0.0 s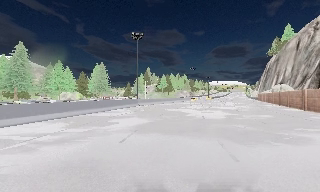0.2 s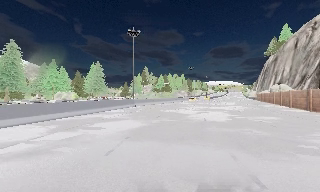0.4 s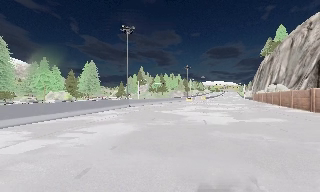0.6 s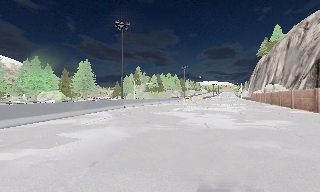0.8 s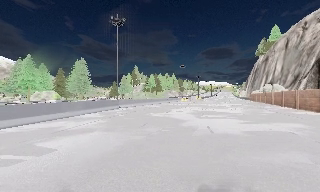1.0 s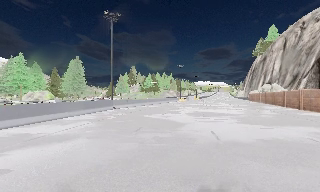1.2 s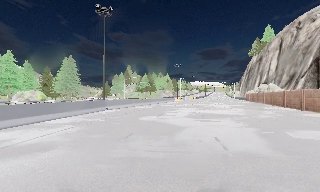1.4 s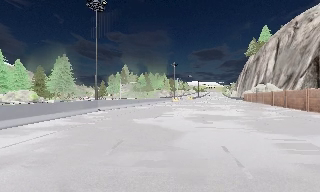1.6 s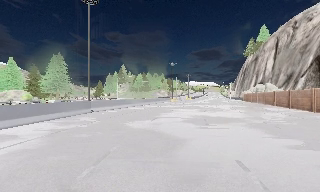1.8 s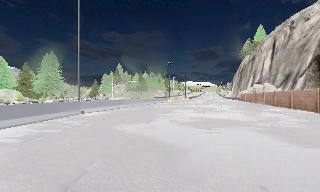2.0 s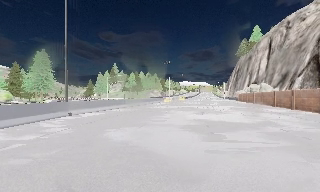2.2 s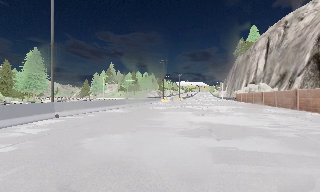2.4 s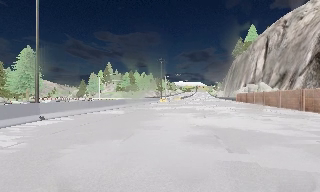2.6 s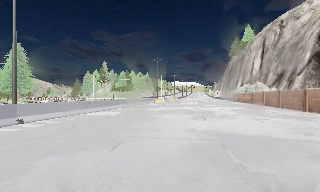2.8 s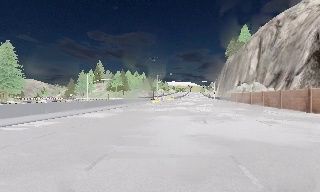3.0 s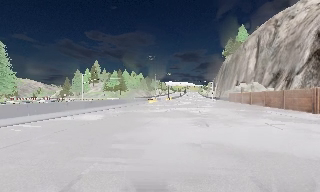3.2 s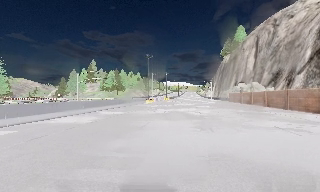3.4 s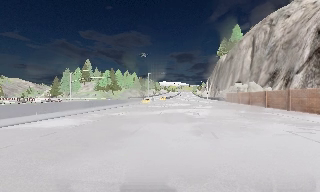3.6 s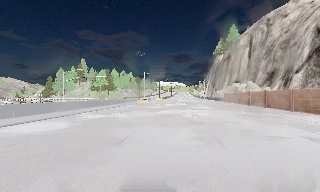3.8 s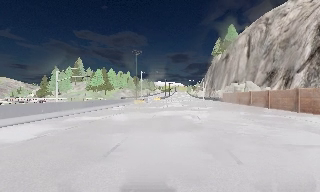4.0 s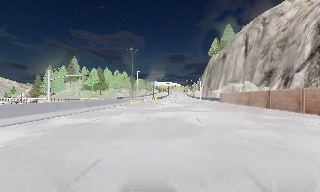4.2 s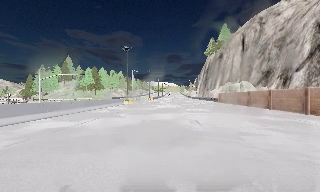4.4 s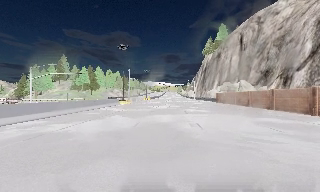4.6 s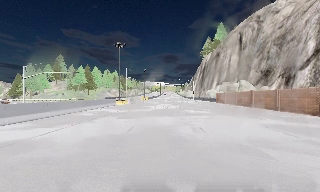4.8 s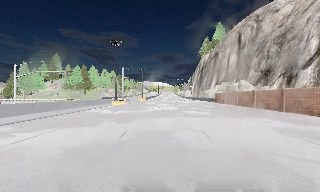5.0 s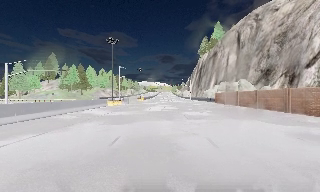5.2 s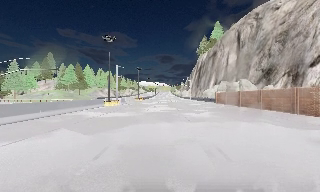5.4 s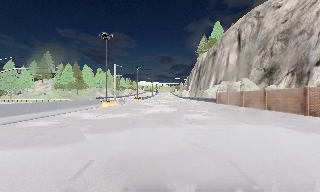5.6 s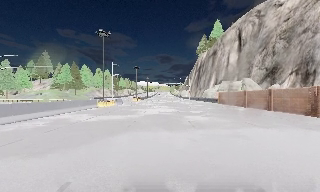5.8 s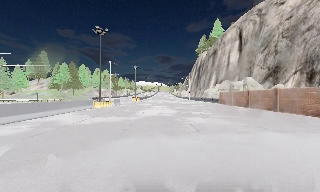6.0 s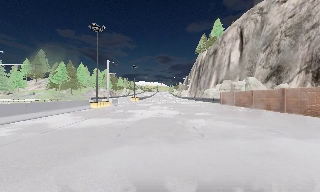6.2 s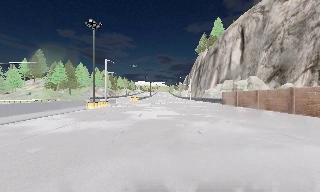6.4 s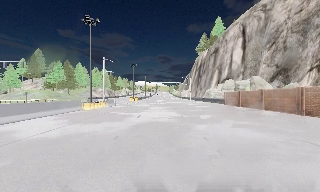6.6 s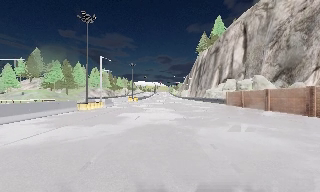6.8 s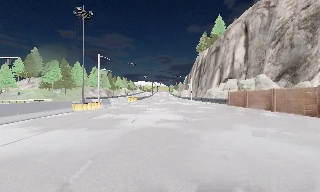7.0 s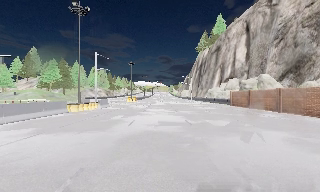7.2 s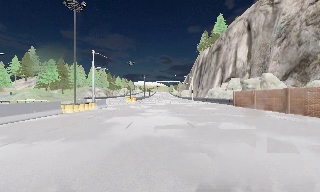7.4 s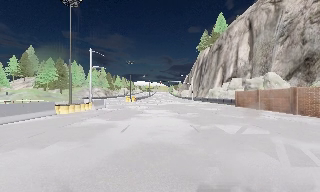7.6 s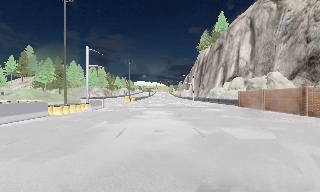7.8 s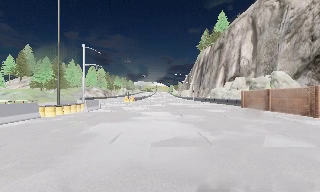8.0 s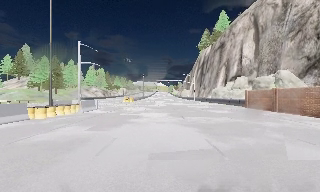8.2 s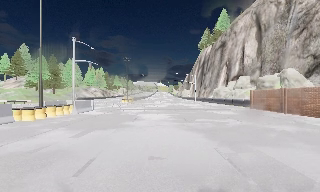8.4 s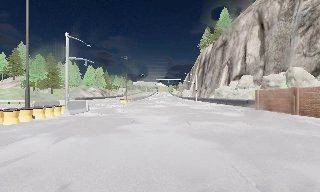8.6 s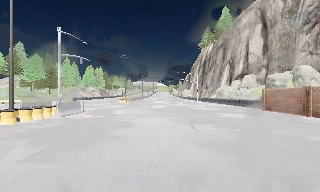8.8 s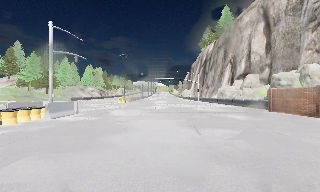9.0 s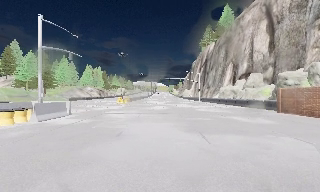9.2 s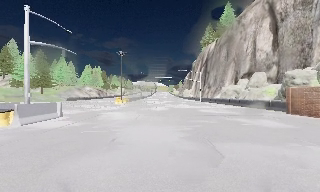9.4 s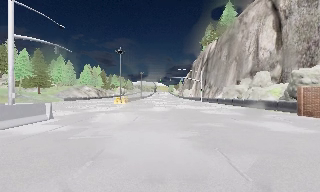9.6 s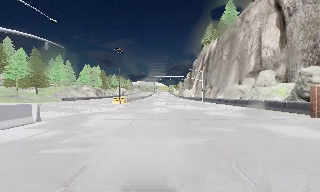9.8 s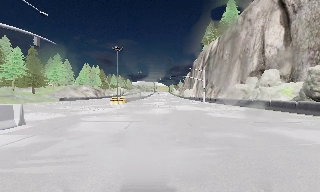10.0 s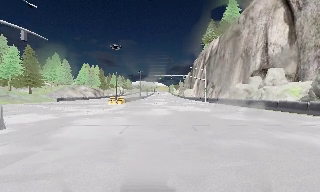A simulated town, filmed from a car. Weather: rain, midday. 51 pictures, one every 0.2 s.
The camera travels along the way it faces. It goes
forward.
0.0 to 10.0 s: The scene slides to the left, as the camera pans about 25 degrees to its right. It travels forward, about 55 m, so what stands in front looms larger.
The film runs forward here.
